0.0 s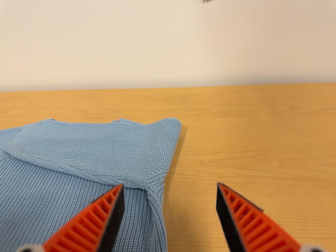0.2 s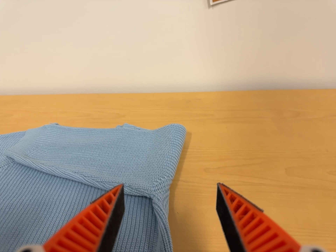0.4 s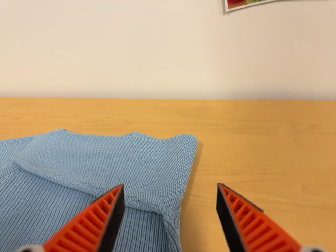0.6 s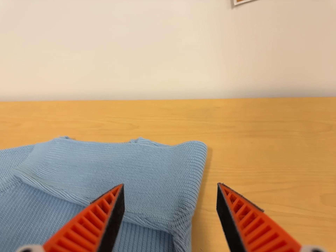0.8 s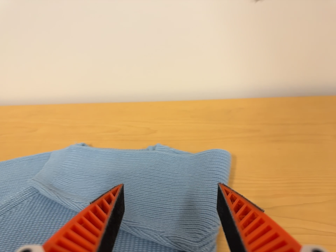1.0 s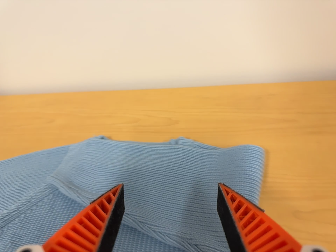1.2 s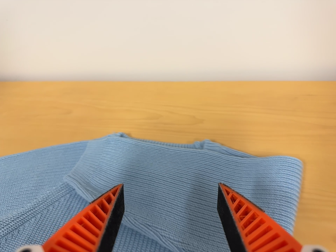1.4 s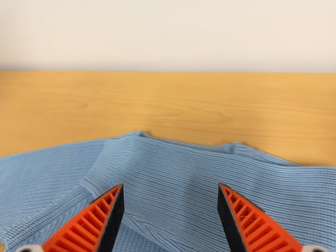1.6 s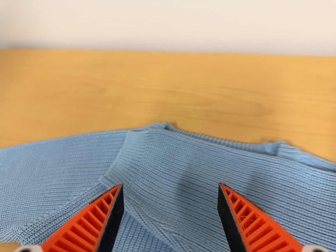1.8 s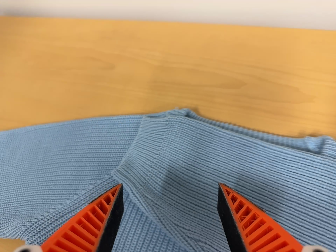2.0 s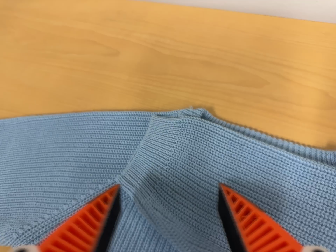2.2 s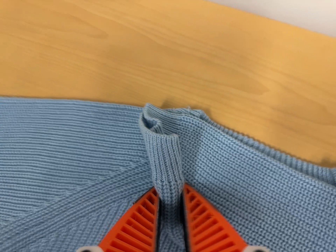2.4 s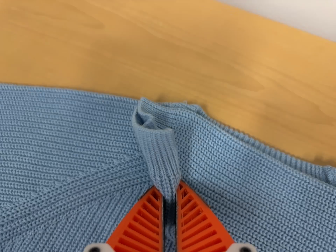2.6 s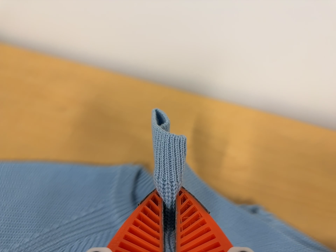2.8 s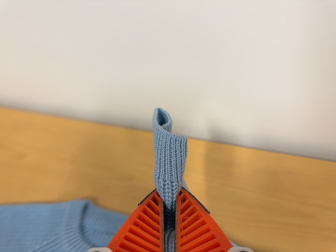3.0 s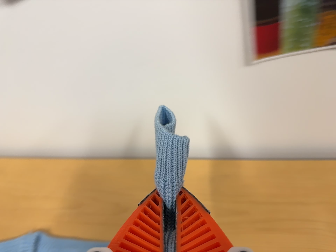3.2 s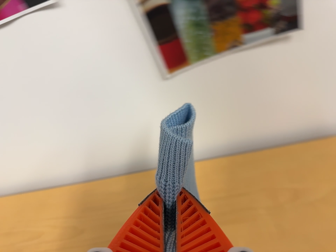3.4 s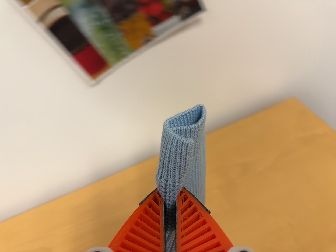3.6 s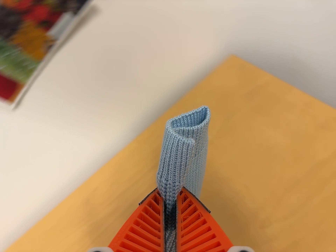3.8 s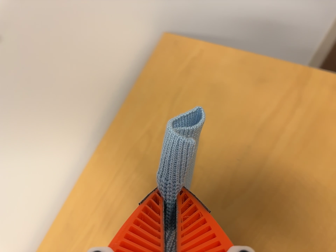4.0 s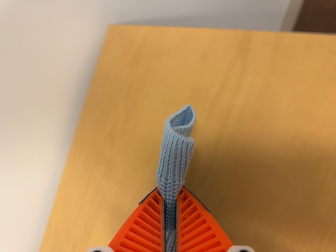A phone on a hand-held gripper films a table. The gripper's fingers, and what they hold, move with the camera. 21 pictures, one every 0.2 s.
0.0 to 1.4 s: The scene slides to the right, as the camera pans about 15 degrees to its left. It travels forward, toward the top of its view and to its left, about 24 cm, so what stands in front looms larger. Its aim tips toward the bottom of its view by about 15 degrees.
1.4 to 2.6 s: The camera pans to its right by about 15 degrees. It travels forward, toward the top of its view and to its left, about 12 cm, so what stands in front looms larger.
2.6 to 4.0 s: The scene slides to the left, as the camera pans about 10 degrees to its right. It travels to its right, about 60 cm, so close, fixed things drift to the left. It rolls about its line of sight by about 85 degrees, and the scene rotates counterclockwise.
The film runs backward here.
